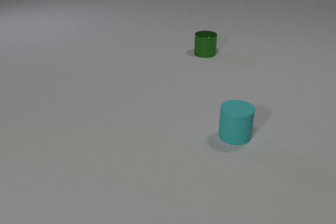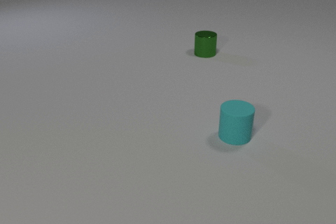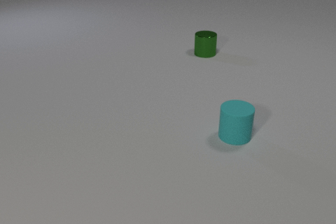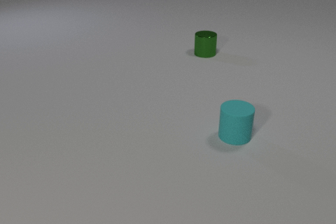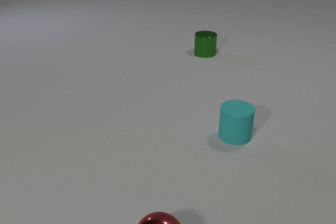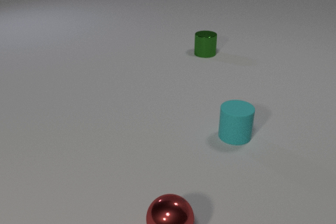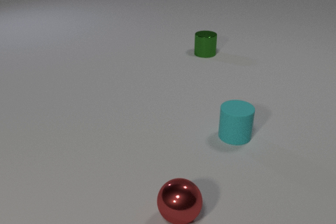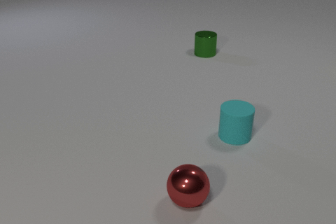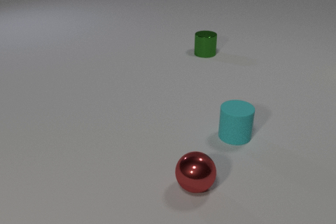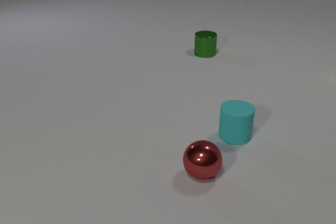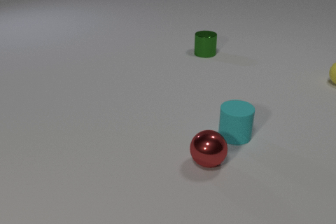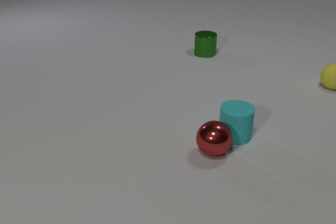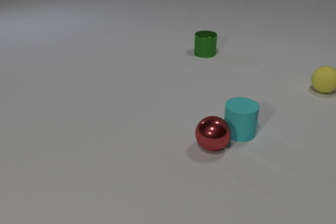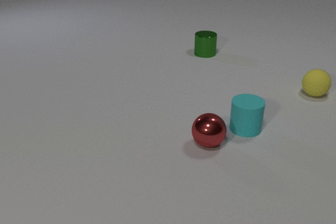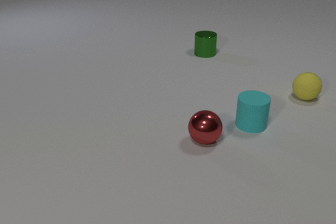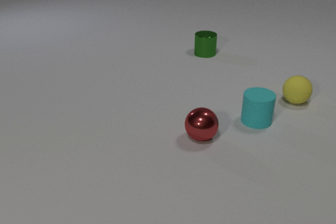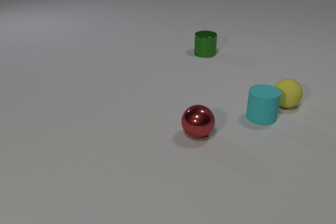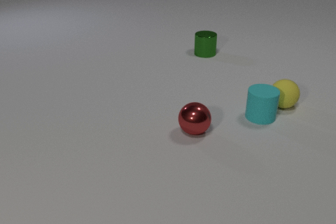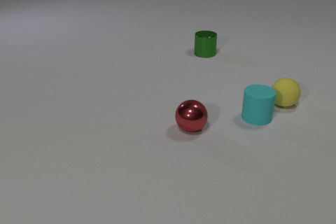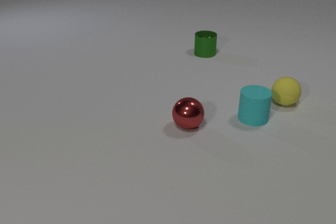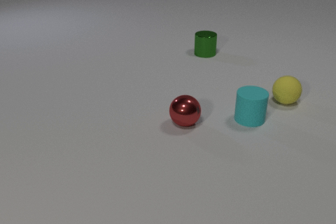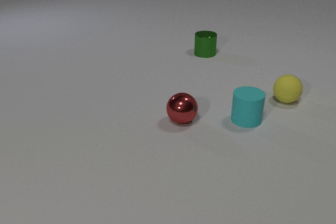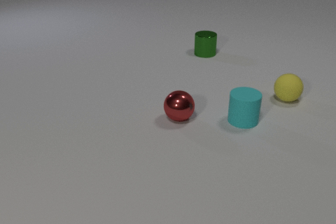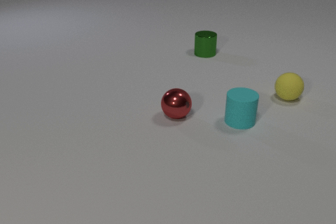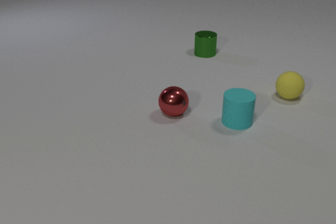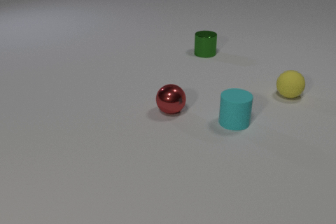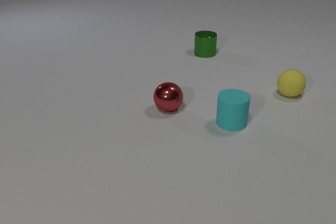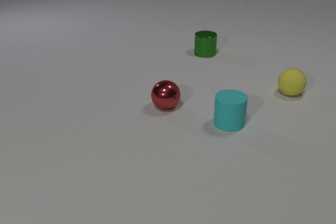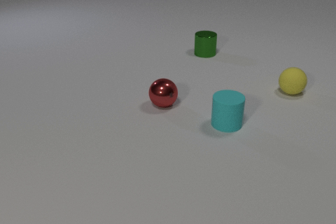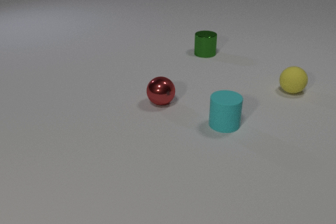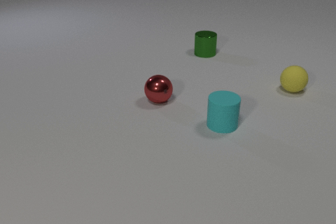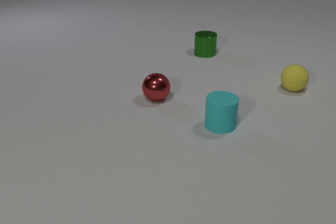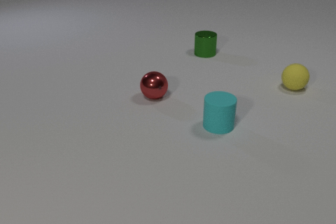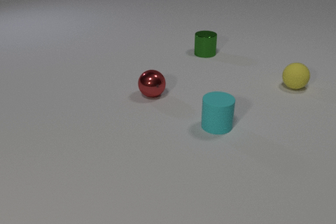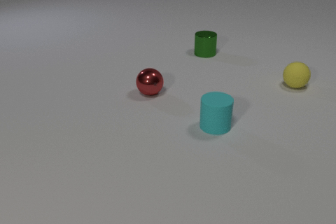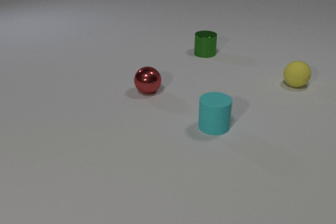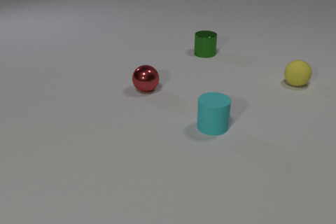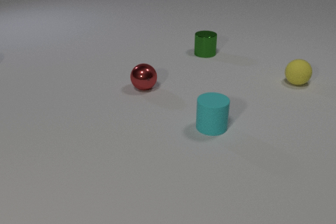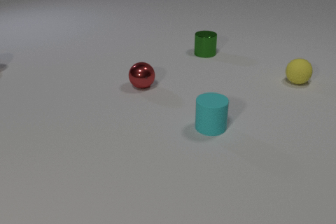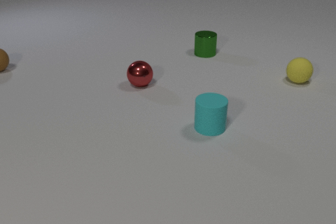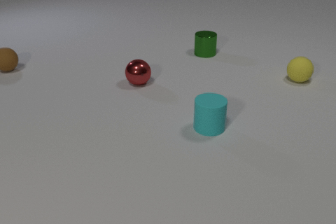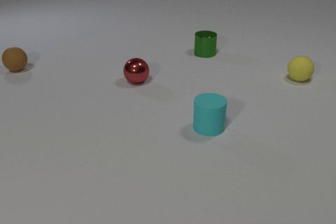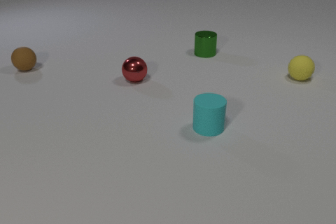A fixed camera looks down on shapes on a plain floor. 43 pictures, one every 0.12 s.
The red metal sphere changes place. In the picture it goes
away from the camera.
0.00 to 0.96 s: The red metal sphere comes in at the bottom edge, rolls away from the camera.
0.96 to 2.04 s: The red metal sphere rolls away from the camera. The cyan rubber cylinder slides away from the camera and to the right. The yellow rubber sphere comes in at the right edge, rolls toward the camera and to the left. The red metal sphere and the cyan rubber cylinder collide. The cyan rubber cylinder and the yellow rubber sphere collide.
2.04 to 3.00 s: The red metal sphere rolls away from the camera and to the left. The cyan rubber cylinder slides to the left and toward the camera. The yellow rubber sphere rolls away from the camera.
3.00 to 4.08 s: The red metal sphere rolls away from the camera and to the left. The cyan rubber cylinder slides to the left and toward the camera. The yellow rubber sphere rolls away from the camera.
4.08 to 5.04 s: The red metal sphere rolls away from the camera and to the left. The cyan rubber cylinder slides to the left. The brown rubber sphere comes in at the left edge, rolls to the right. The yellow rubber sphere rolls away from the camera.
What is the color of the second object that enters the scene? yellow.
How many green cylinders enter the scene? 0.
Are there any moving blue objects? no.
